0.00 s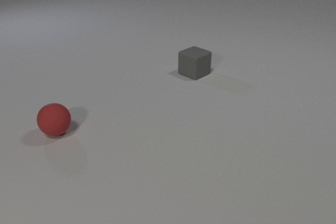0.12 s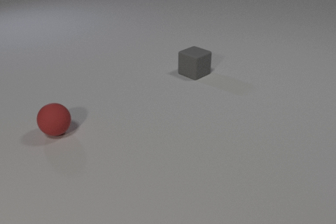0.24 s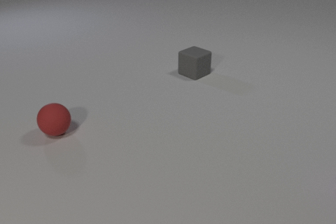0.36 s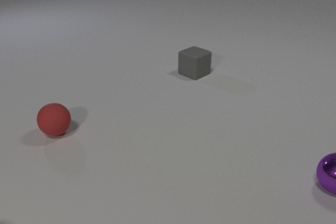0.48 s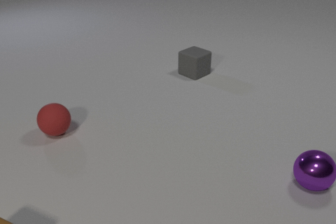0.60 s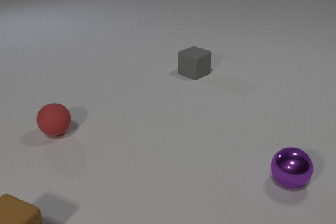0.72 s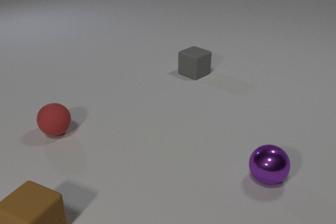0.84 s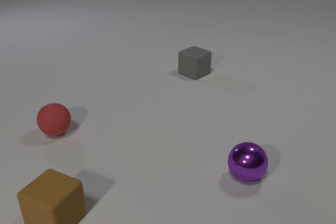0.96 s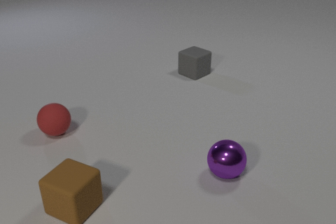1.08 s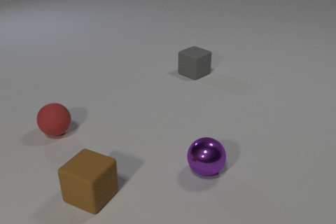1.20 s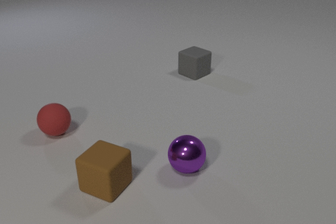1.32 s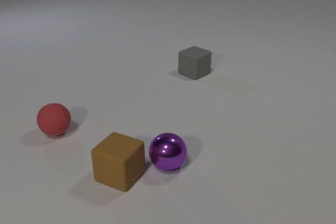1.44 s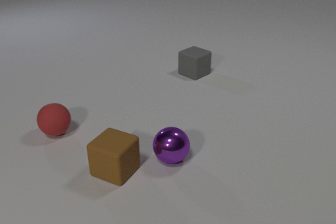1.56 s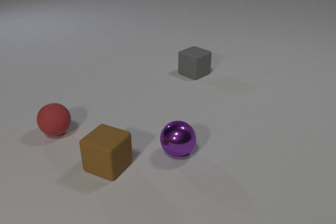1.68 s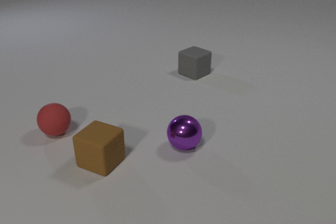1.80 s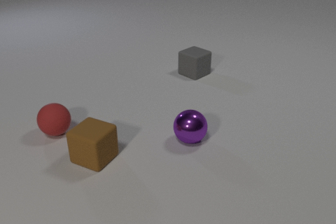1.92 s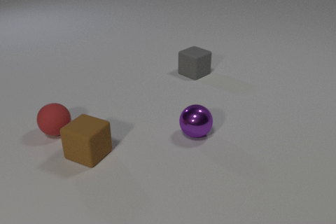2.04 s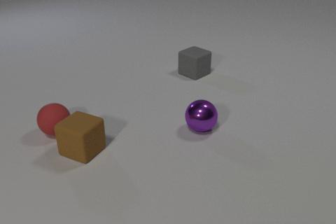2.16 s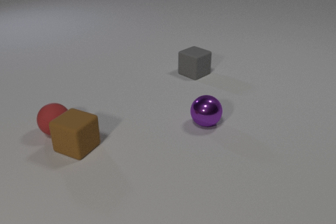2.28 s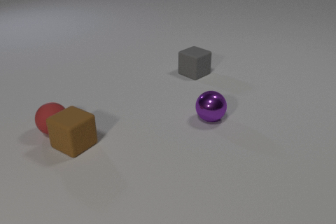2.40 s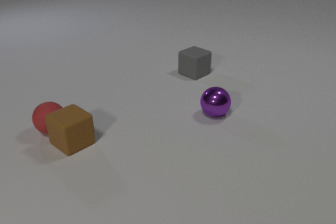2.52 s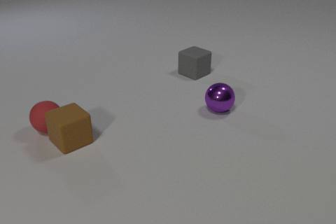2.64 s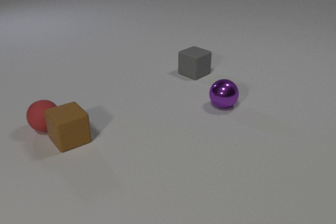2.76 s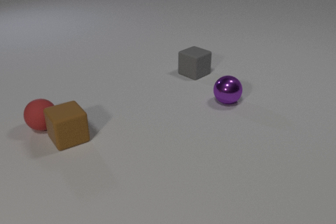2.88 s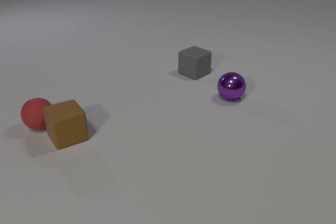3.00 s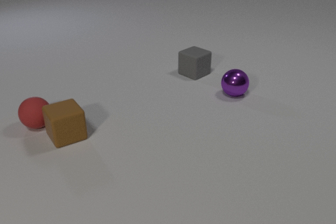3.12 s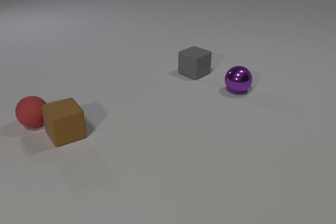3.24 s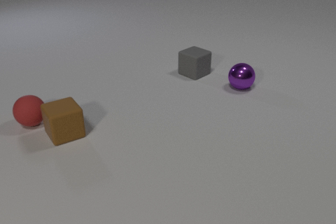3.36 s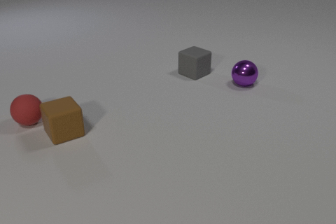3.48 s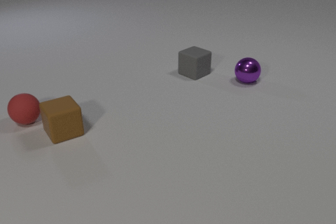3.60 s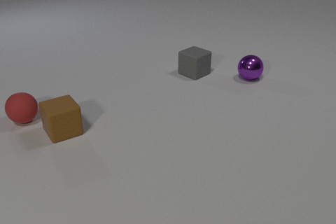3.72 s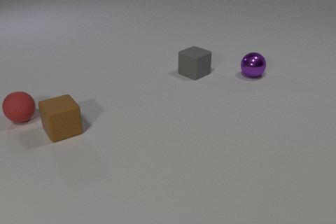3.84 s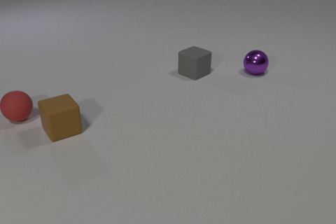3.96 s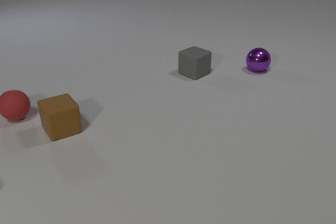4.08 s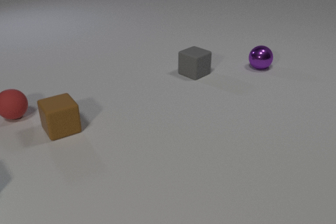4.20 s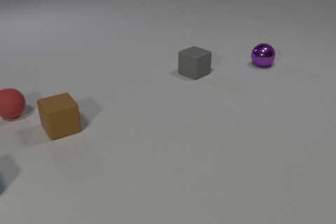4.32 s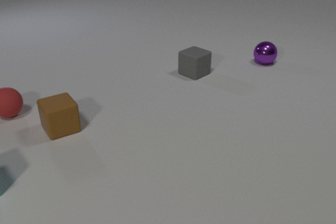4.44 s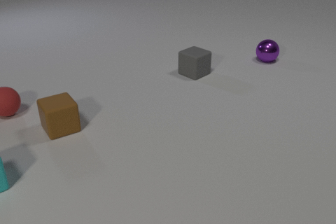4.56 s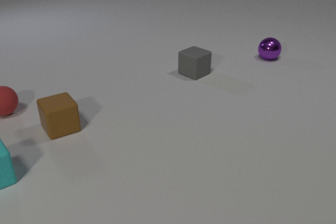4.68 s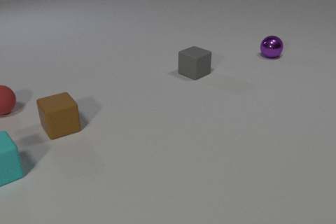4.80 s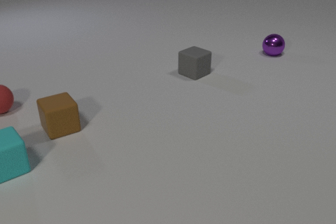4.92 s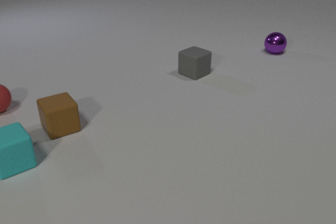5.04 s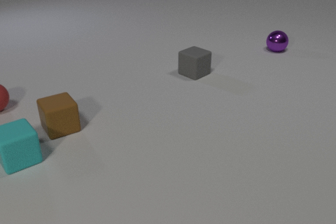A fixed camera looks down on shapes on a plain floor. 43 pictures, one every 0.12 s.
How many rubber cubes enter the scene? 2.
What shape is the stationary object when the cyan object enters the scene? cube.
How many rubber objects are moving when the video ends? 2.
0.00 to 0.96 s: The brown rubber cube comes in at the bottom edge, slides to the right and away from the camera. The purple metal sphere comes in at the right edge, rolls to the left.
0.96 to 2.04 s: The brown rubber cube slides away from the camera. The purple metal sphere rolls away from the camera. The brown rubber cube and the purple metal sphere collide.
2.04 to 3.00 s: The brown rubber cube slides away from the camera and to the left, spins clockwise seen from above by about 30 degrees, its near face sliding to the left. The purple metal sphere rolls away from the camera and to the right. The red rubber sphere rolls away from the camera and to the left. The brown rubber cube and the red rubber sphere collide.
3.00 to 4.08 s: The brown rubber cube slides away from the camera. The purple metal sphere rolls away from the camera. The red rubber sphere rolls away from the camera and to the left.
4.08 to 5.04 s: The purple metal sphere rolls away from the camera. The red rubber sphere rolls away from the camera and to the left. The cyan rubber cube comes in at the left edge, slides to the right and away from the camera.
